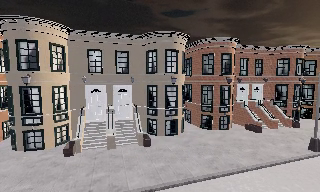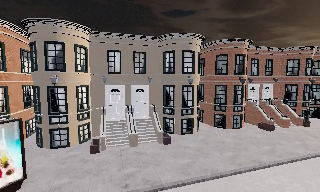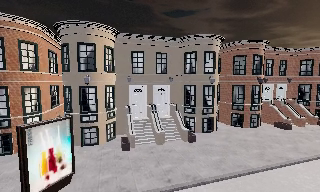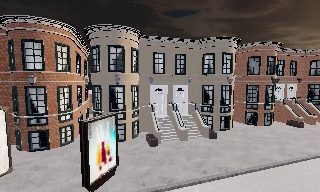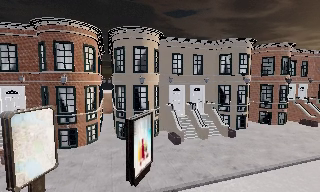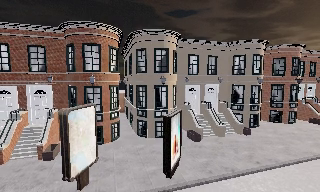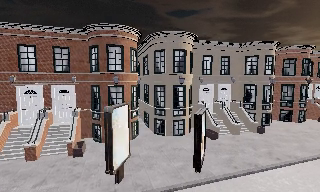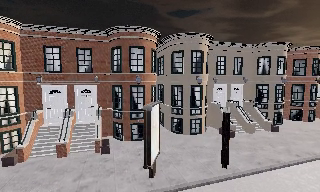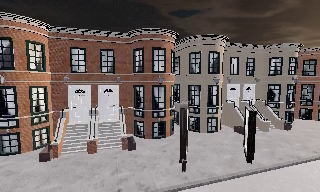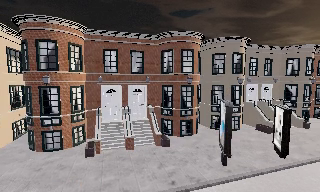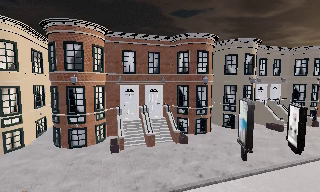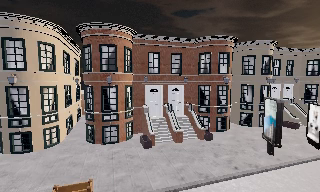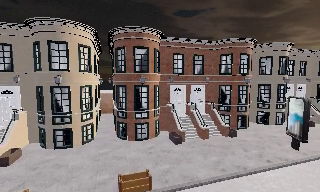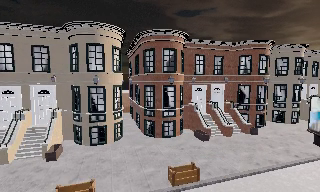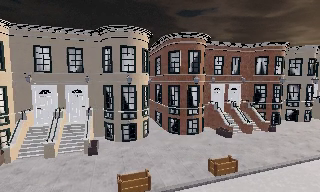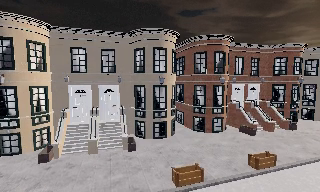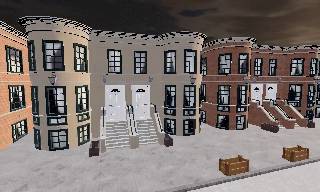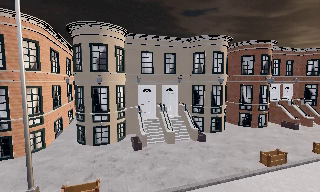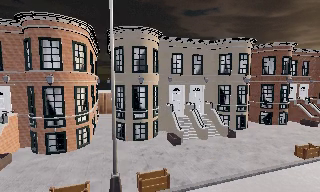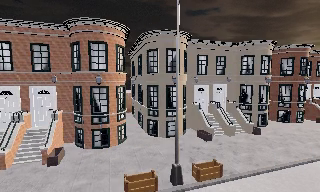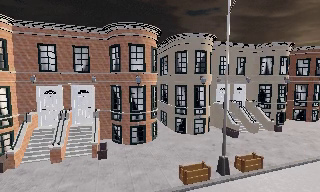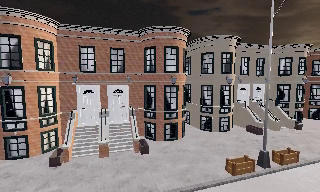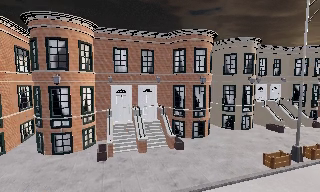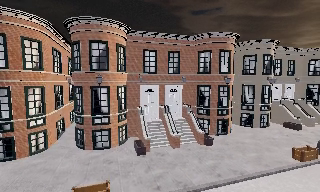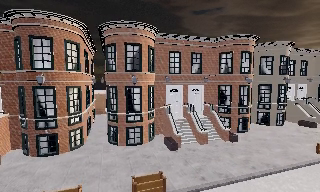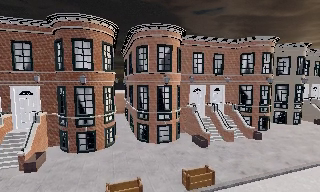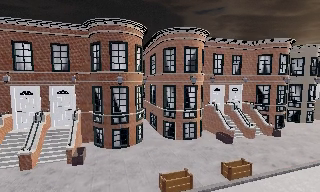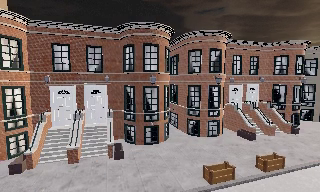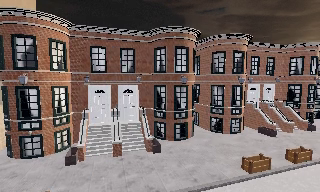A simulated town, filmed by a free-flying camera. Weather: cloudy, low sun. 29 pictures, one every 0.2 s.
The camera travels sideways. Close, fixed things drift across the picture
to the right.
0.0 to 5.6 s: The camera travels to its left, about 50 m, so close, fixed things drift to the right.
The film runs backward here.
